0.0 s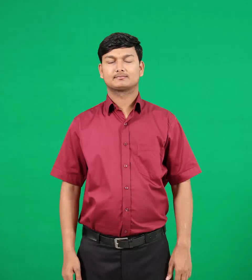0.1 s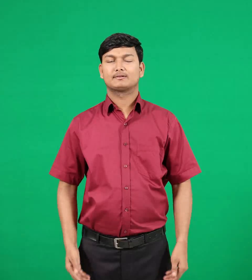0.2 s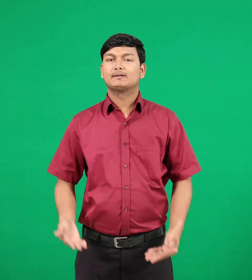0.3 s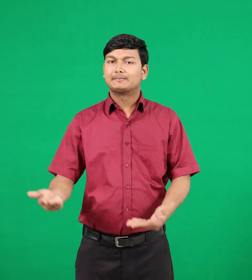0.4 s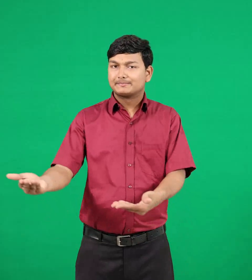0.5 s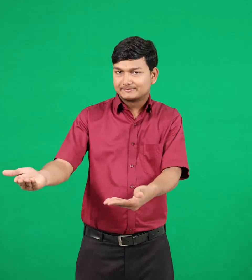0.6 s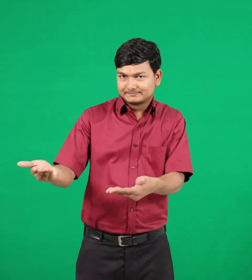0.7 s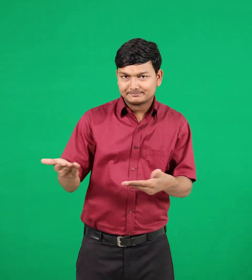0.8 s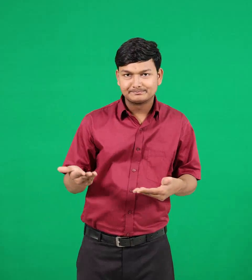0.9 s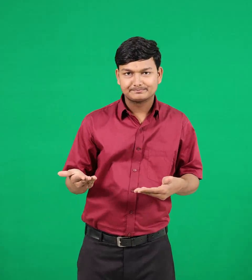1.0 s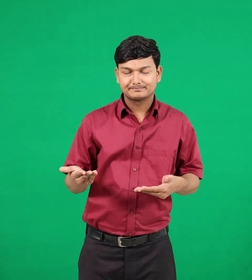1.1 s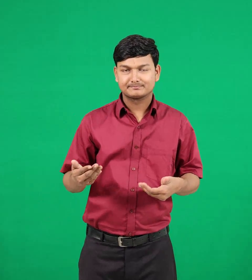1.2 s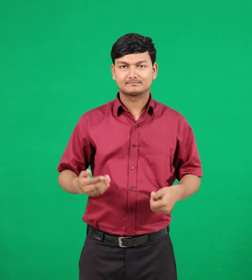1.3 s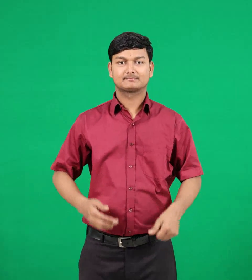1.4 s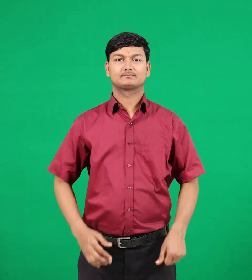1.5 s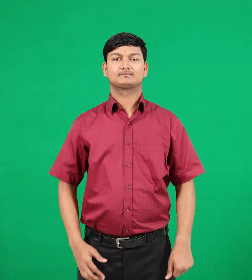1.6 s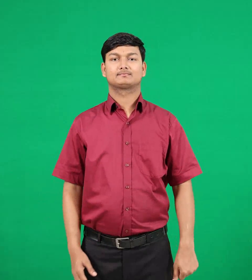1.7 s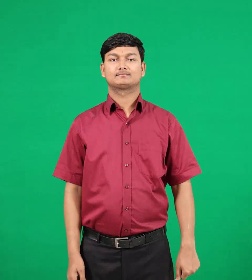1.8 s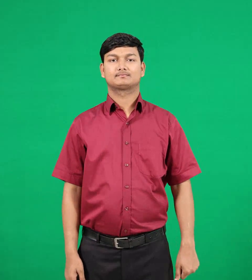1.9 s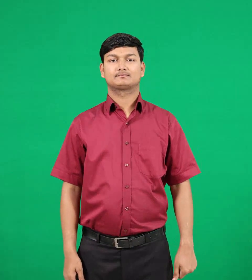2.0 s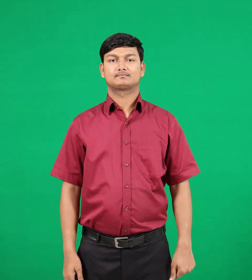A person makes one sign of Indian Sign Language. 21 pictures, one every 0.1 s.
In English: welcome
